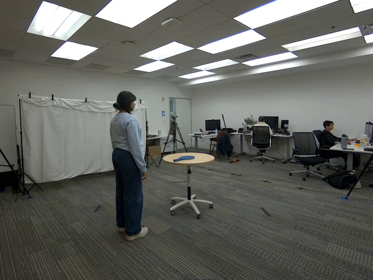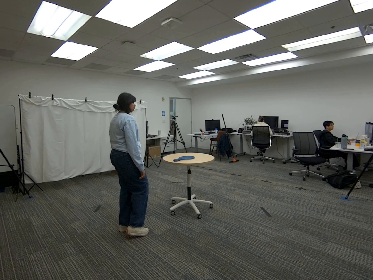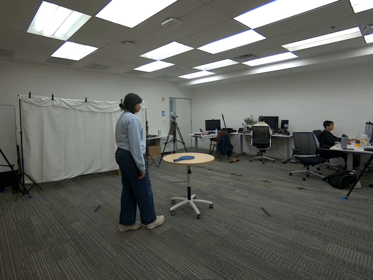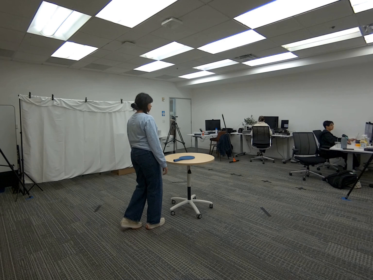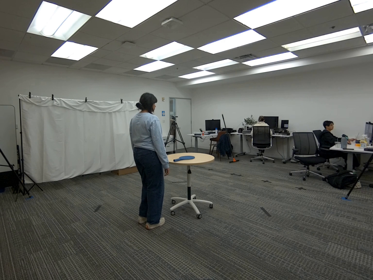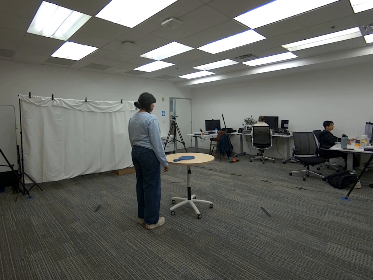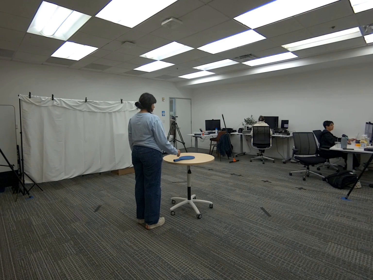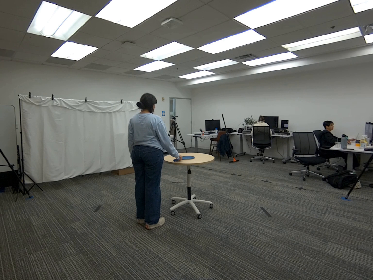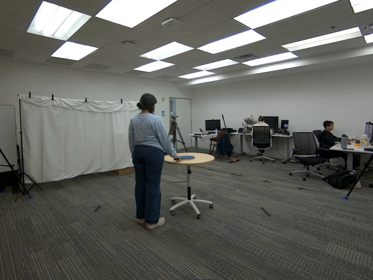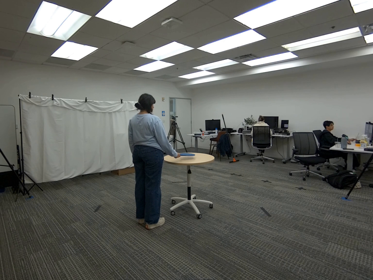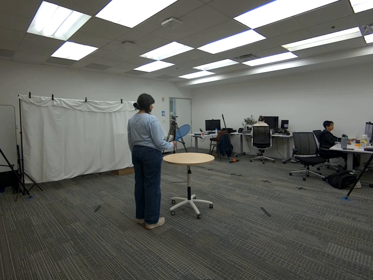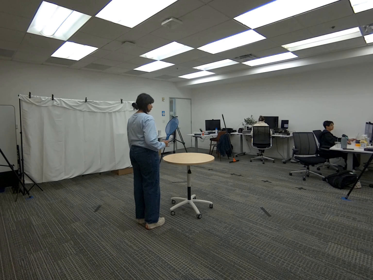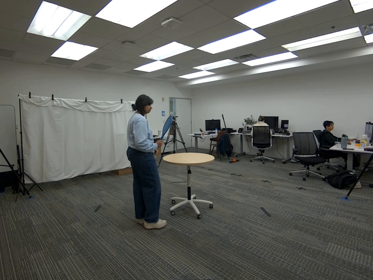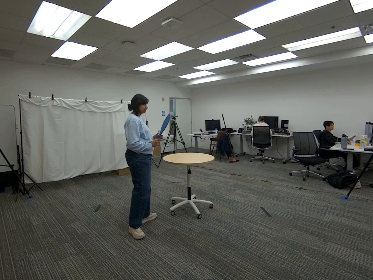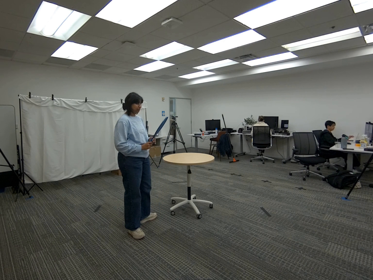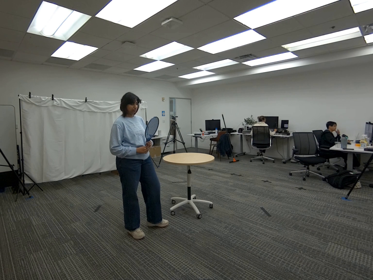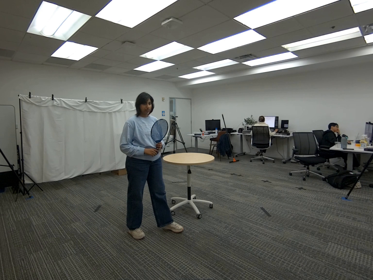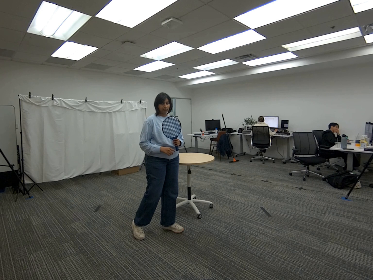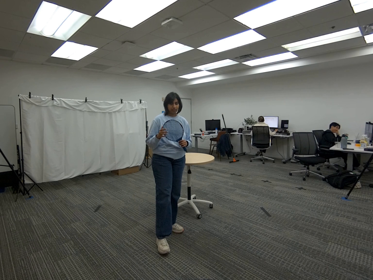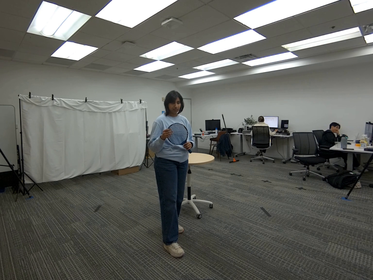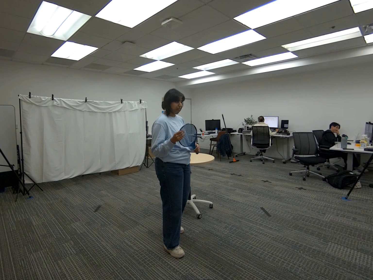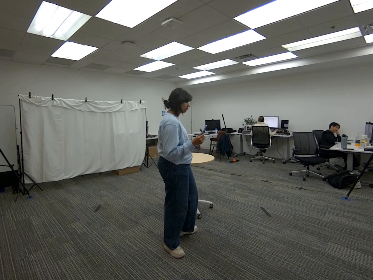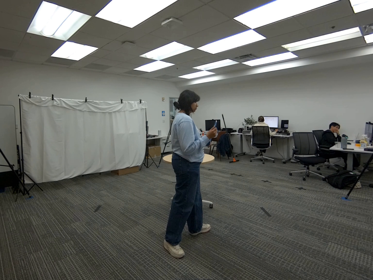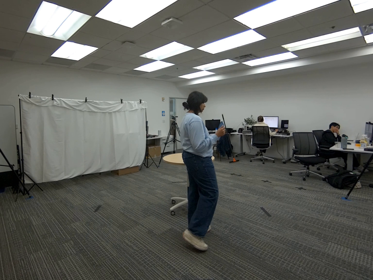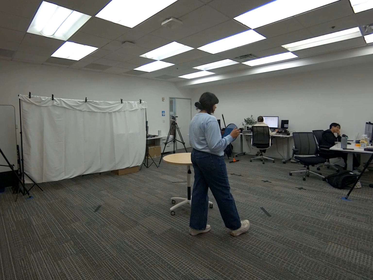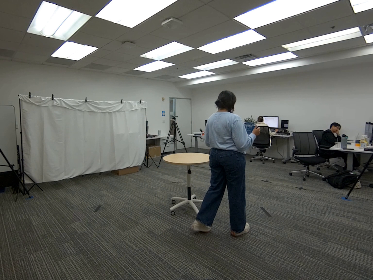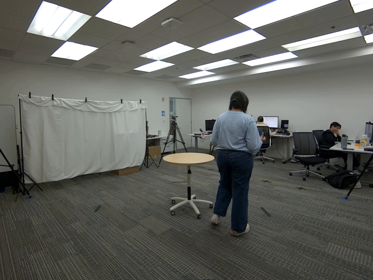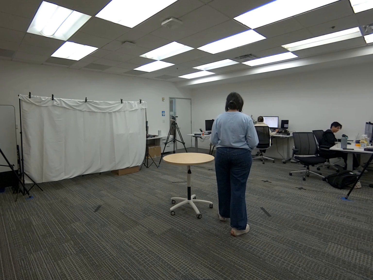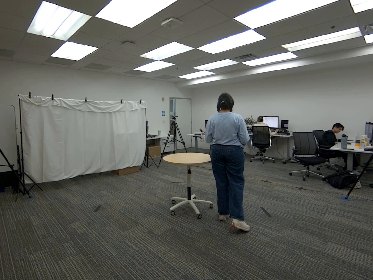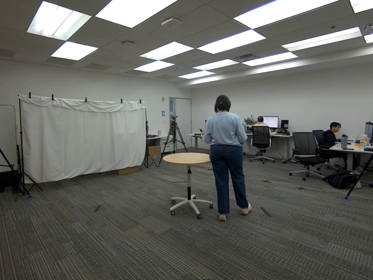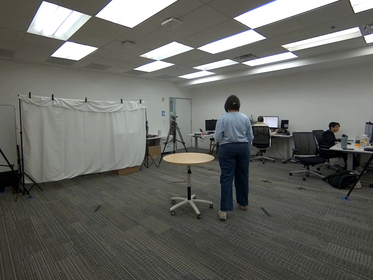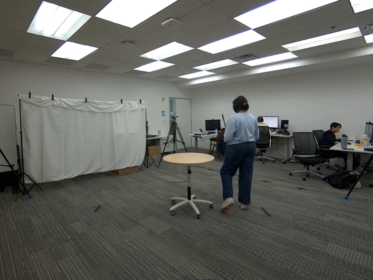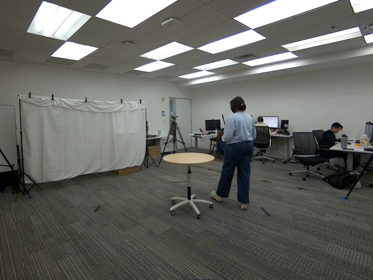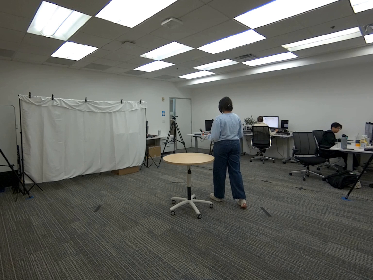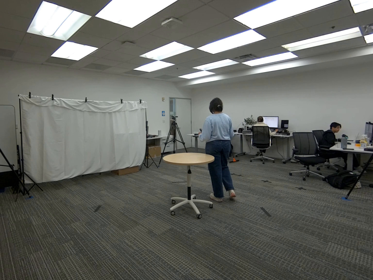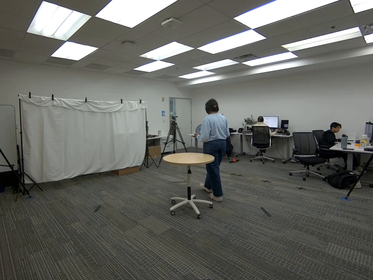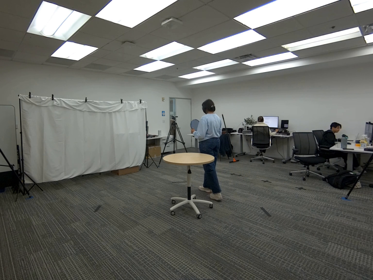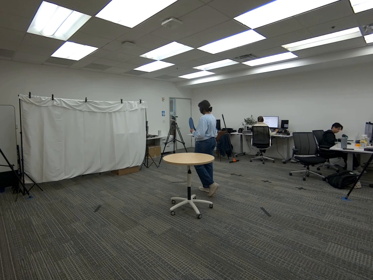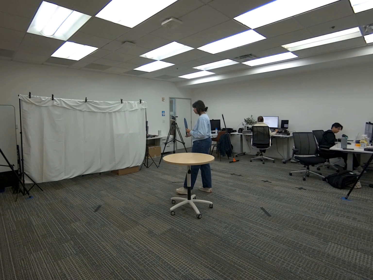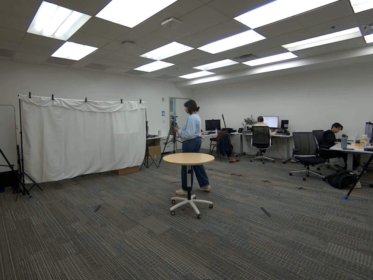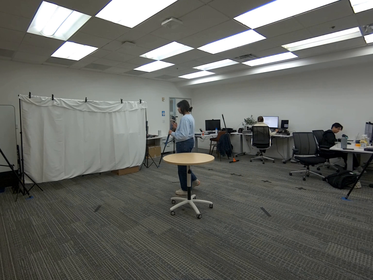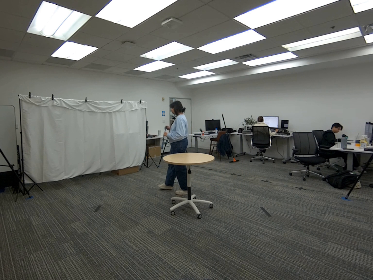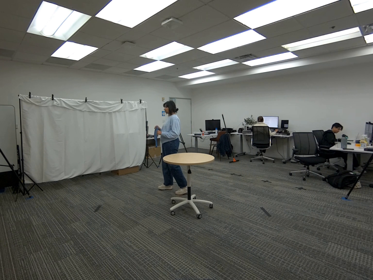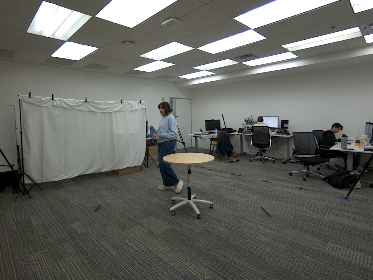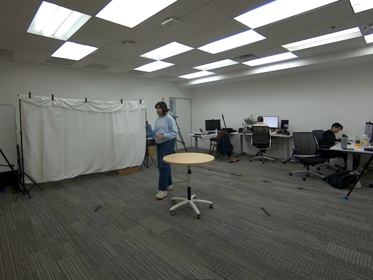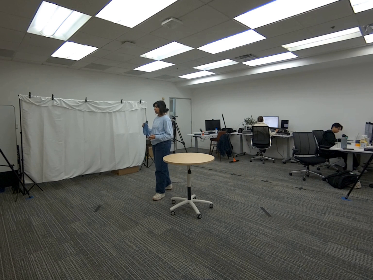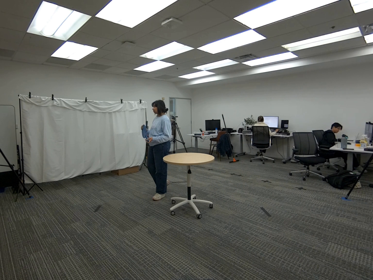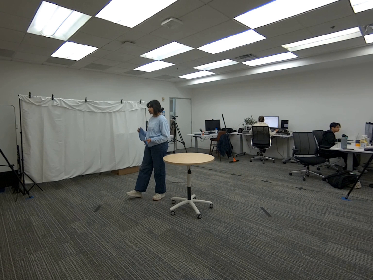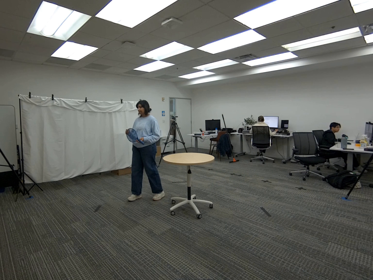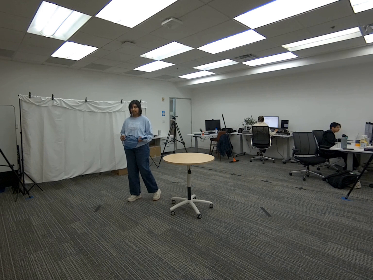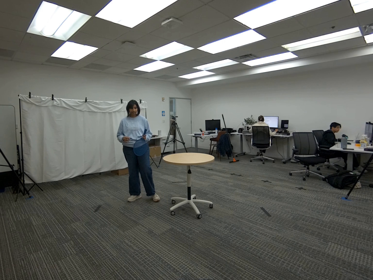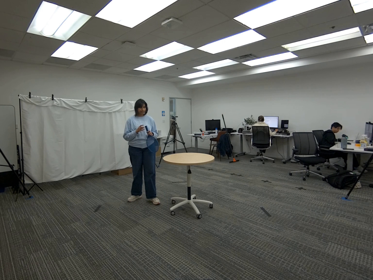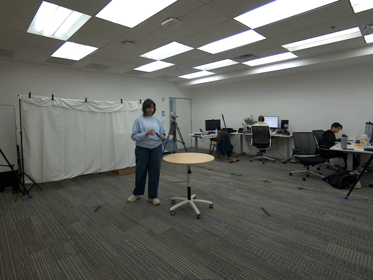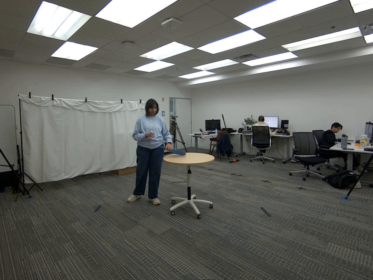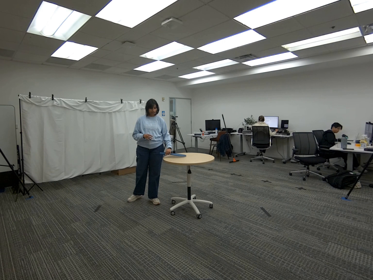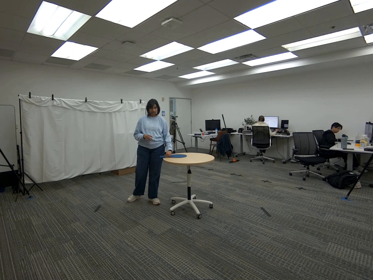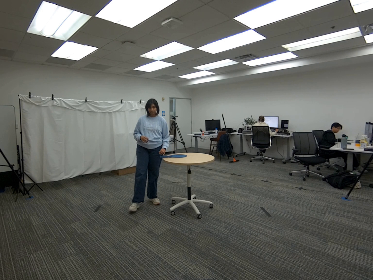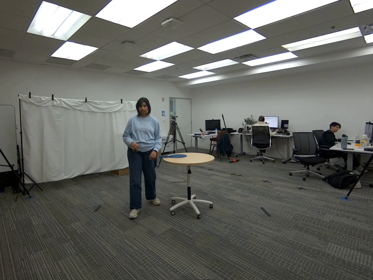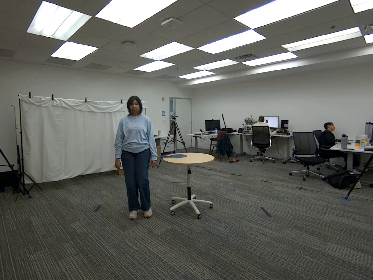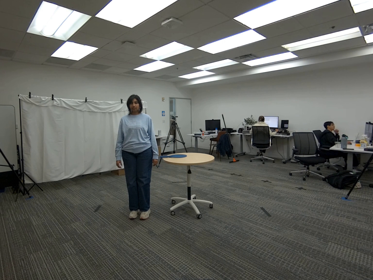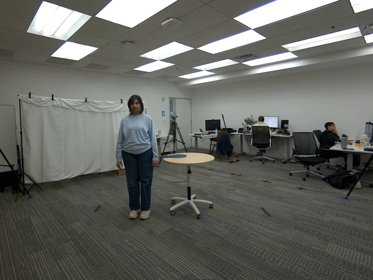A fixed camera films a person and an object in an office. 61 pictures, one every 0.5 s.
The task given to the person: Walk to the tennis racket on the round table and pick it up with both hands. Hold it at shoulder height in front of you, then rotate the racket while walking in a circle so it is visible from all angles. When you are finished, place the racket back on the round table.
